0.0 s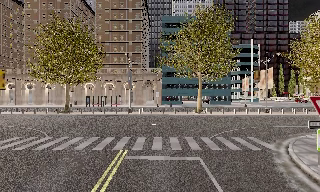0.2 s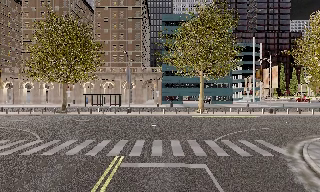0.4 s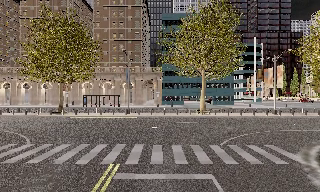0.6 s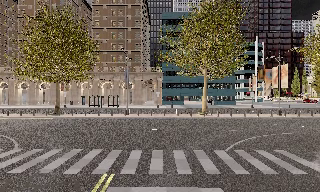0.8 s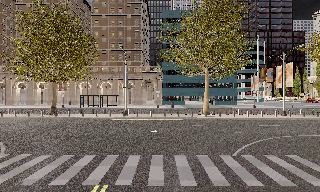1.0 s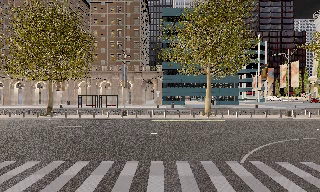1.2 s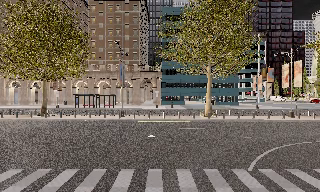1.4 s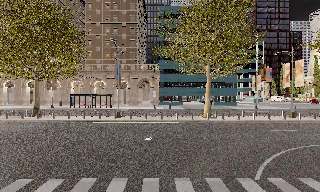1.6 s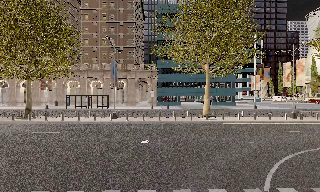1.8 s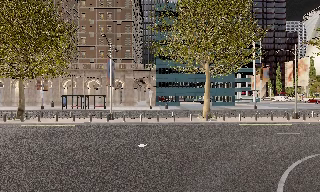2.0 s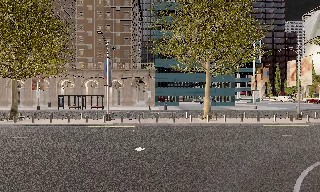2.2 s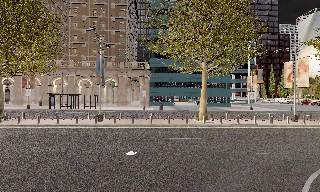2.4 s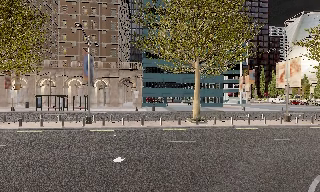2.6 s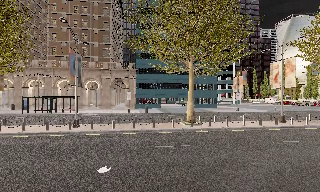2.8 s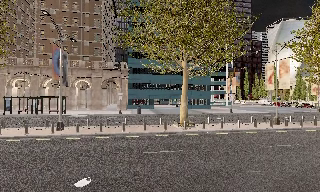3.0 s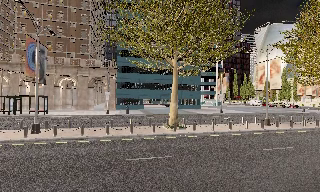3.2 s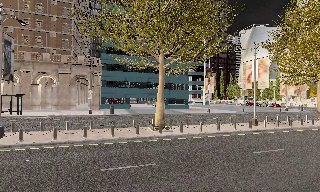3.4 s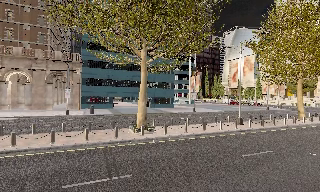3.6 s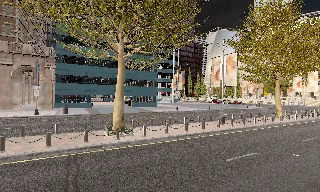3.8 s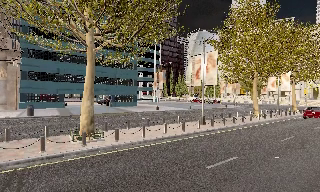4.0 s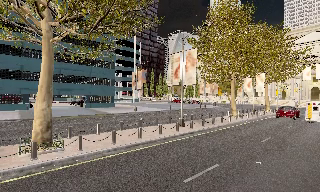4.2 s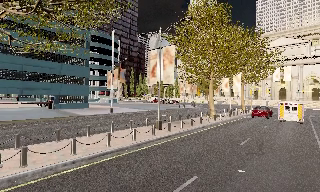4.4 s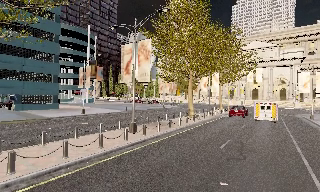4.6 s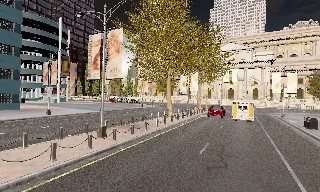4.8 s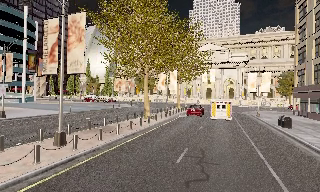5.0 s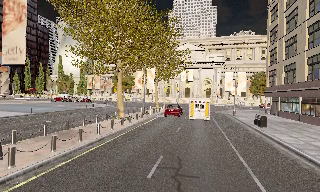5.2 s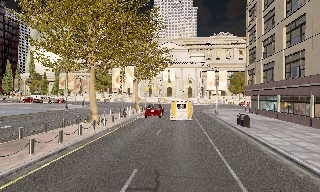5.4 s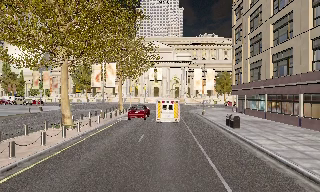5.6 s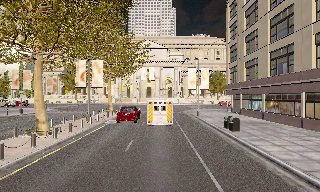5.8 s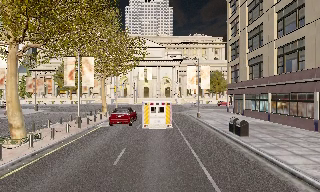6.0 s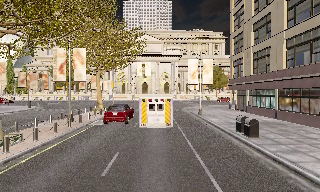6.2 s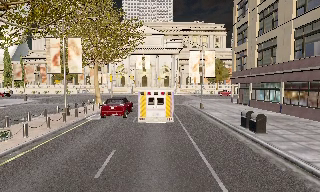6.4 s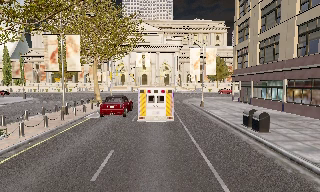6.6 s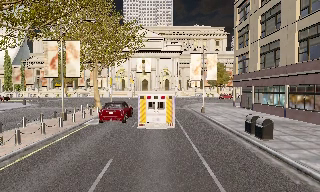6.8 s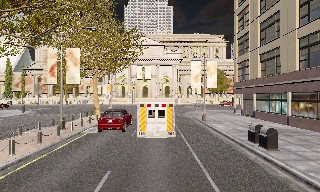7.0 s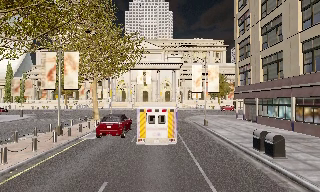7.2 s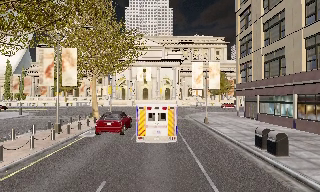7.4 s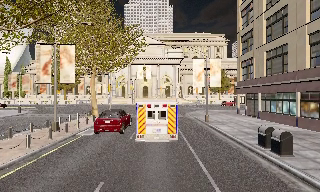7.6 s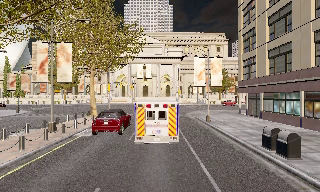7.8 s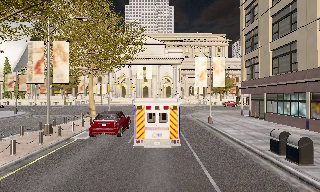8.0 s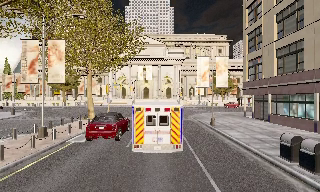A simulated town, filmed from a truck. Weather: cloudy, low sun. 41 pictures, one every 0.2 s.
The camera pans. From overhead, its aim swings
clockwise.
The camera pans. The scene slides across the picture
to the left.
0.0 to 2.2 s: The camera travels forward, about 8 m, so what stands in front looms larger.
2.2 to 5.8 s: The camera pans to its right, which is clockwise from overhead, by about 85 degrees. It travels forward, about 20 m. It gains speed.
5.8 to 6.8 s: The camera travels forward, about 2.5 m, so what stands in front looms larger. It loses speed.
6.8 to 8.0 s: The camera travels forward, about 2.5 m, so what stands in front looms larger. It gains speed.
The film runs forward here.
